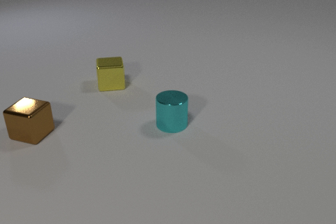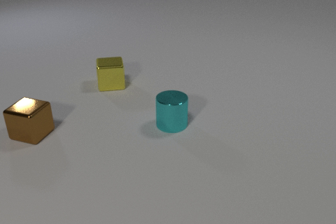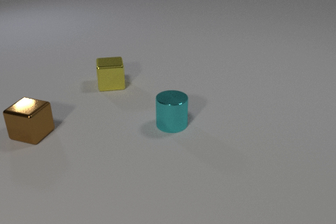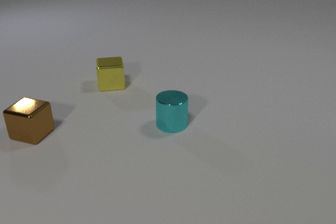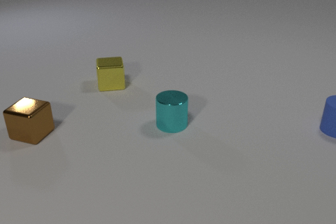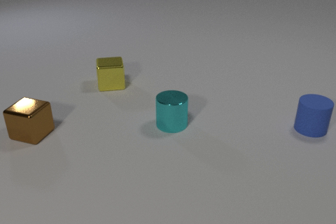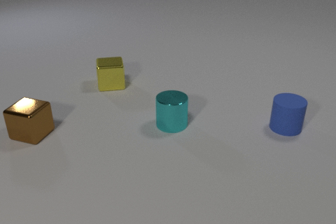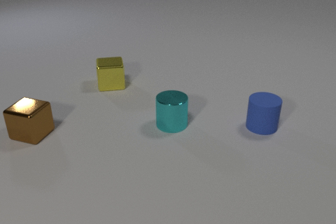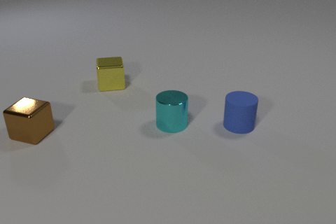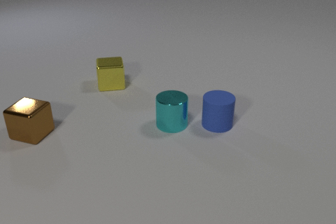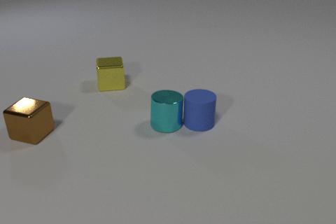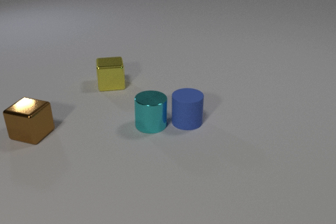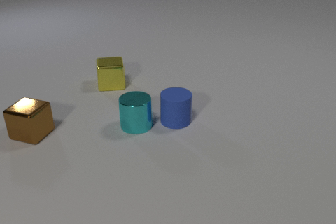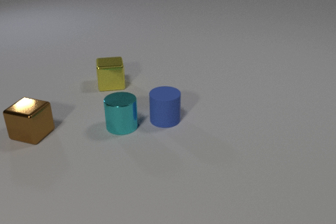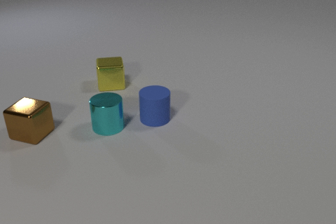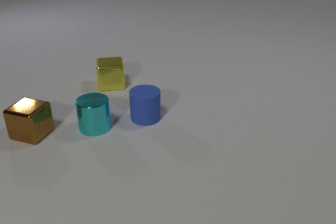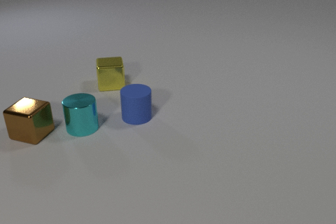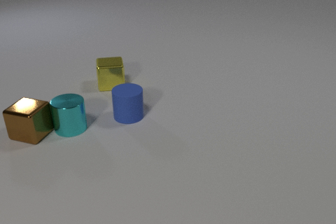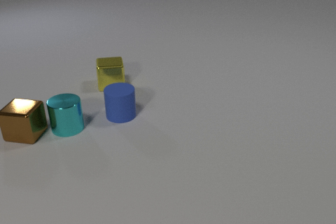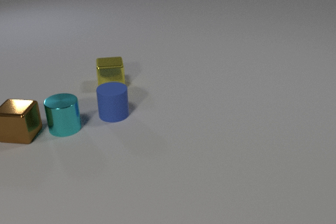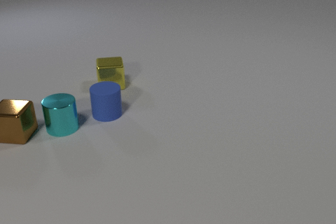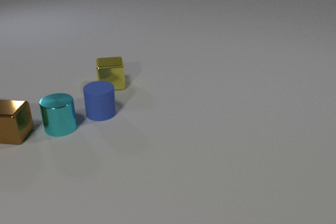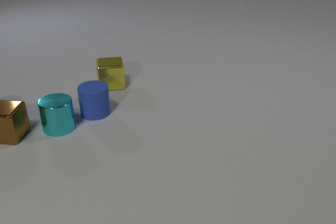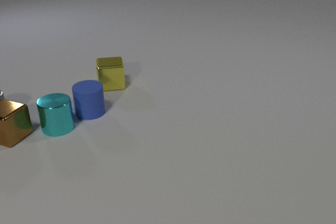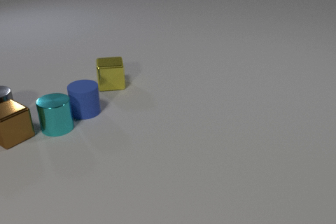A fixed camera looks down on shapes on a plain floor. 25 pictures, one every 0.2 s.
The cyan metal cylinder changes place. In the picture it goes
to the left.
The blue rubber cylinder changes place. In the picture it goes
to the left.
0.0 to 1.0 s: The blue rubber cylinder comes in at the right edge, slides to the left.
1.0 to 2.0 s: The blue rubber cylinder slides to the left. The blue rubber cylinder and the cyan metal cylinder collide.
2.0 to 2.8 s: The blue rubber cylinder slides to the left. The cyan metal cylinder slides to the left.
2.8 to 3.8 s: The blue rubber cylinder slides to the left. The cyan metal cylinder slides to the left. The brown metal cube slides to the left. The cyan metal cylinder and the brown metal cube collide.
3.8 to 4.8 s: The blue rubber cylinder slides to the left. The cyan metal cylinder slides to the left. The brown metal cube slides to the left, spins clockwise seen from above by about 30 degrees, its near face sliding to the left. The gray metal cylinder comes in at the left edge, slides to the right. The brown metal cube and the gray metal cylinder collide.
What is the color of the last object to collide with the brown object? gray.
What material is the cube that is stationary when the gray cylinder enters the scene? metal.
Are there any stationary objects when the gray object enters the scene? yes.
